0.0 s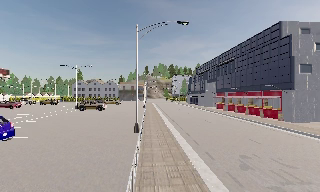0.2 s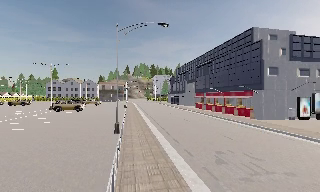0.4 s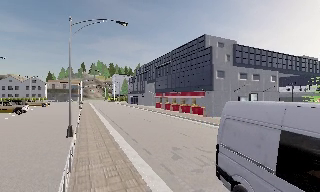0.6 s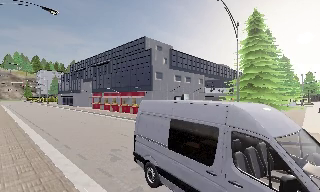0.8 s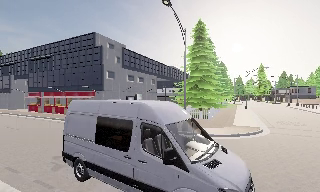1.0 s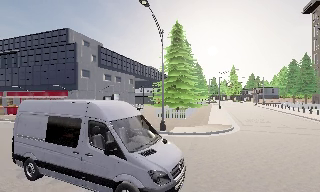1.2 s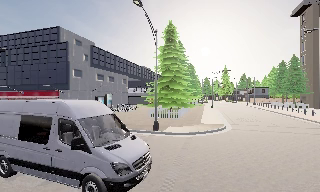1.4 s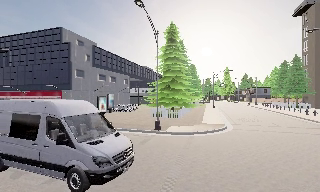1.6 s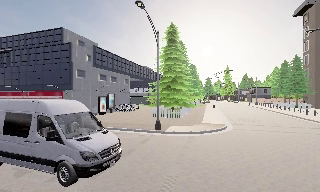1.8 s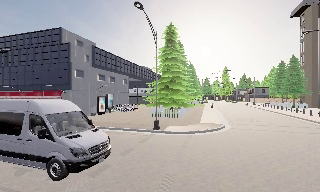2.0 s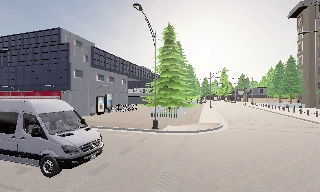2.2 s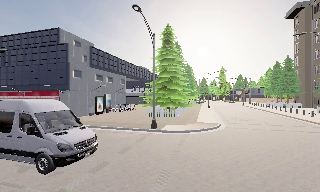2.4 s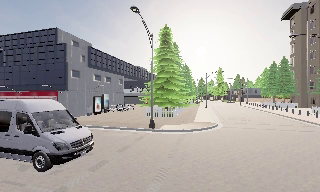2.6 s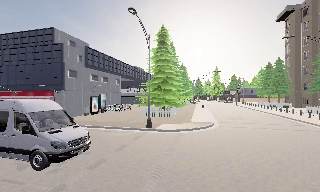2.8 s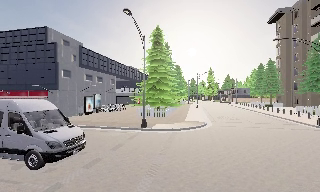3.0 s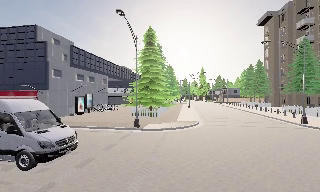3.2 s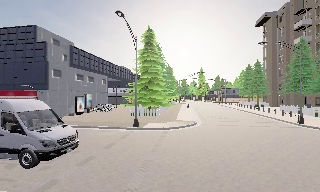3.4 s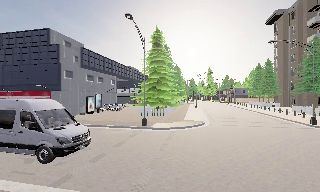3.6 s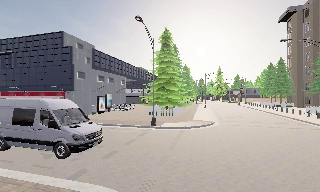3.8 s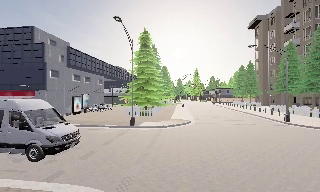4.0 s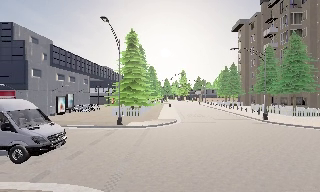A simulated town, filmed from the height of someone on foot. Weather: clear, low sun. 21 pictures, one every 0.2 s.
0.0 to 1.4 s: The camera pans to its right, which is clockwise from overhead, by about 70 degrees.
1.4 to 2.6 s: The camera travels backward, about 1 m, so what stands in front gets smaller.
2.6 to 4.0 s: The scene slides to the left, as the camera pans about 10 degrees to its right. It travels backward, about 1.5 m, so what stands in front gets smaller.
The film runs backward here.
